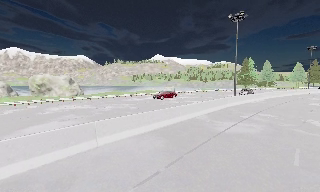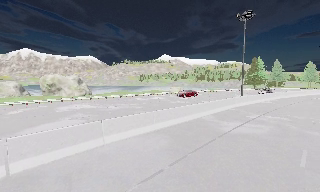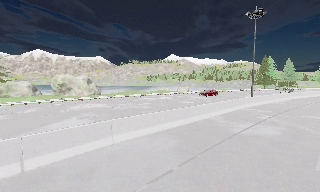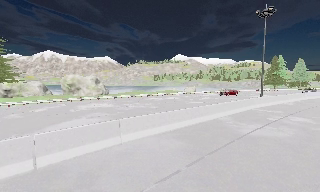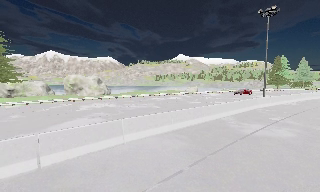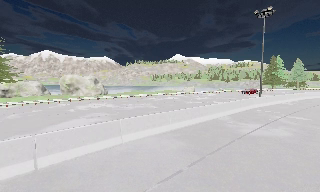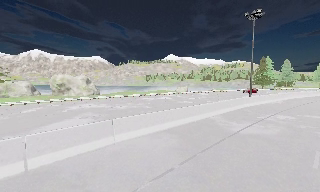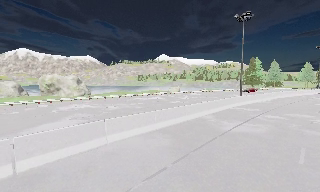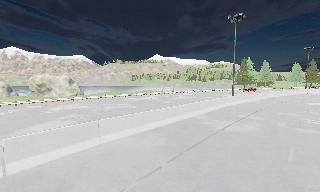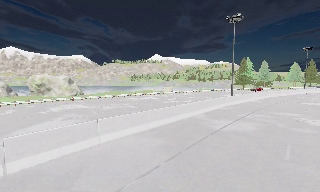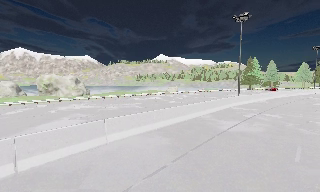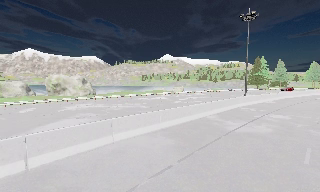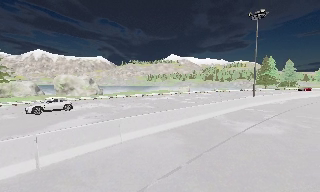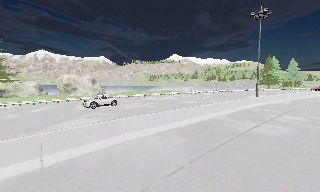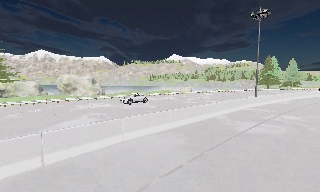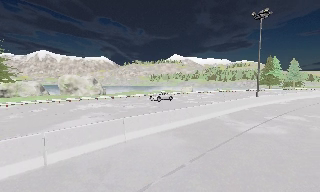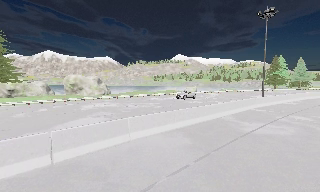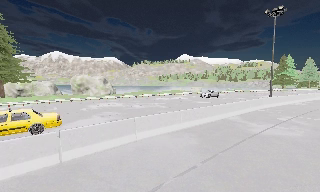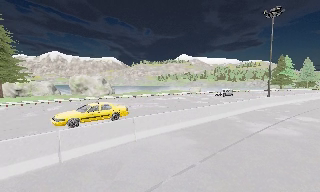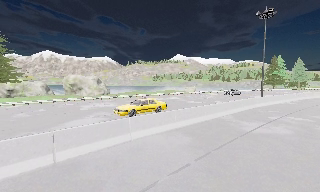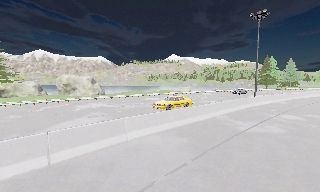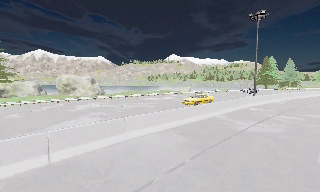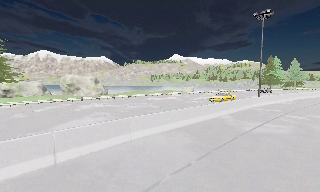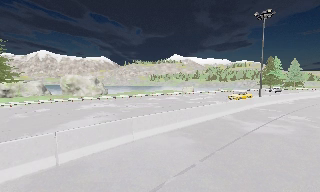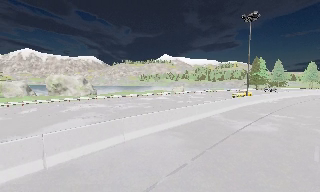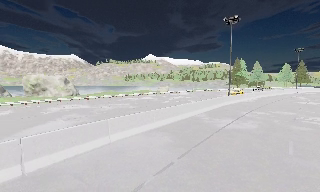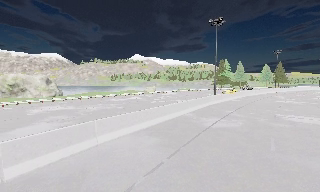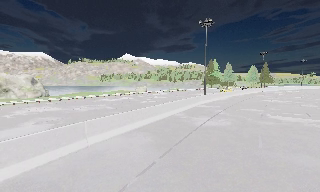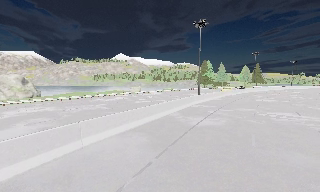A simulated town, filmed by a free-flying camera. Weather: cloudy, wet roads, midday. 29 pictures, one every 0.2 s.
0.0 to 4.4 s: The camera travels to its left and backward, about 1 m, so close, fixed things drift to the right.
4.4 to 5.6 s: The camera pans to its right, which is clockwise from overhead, by about 20 degrees.
The film runs backward here.
